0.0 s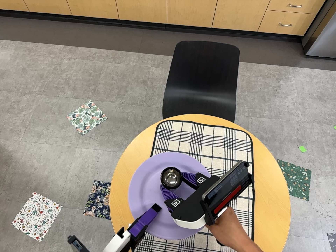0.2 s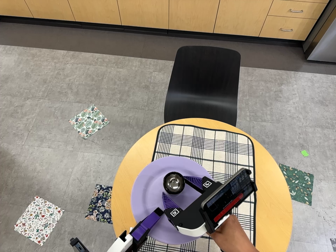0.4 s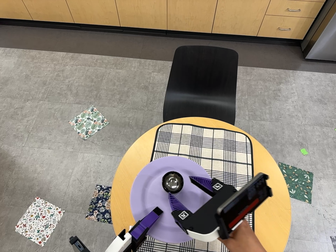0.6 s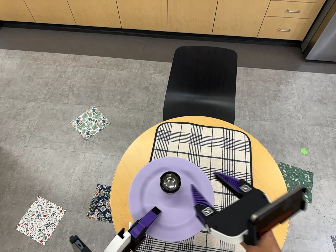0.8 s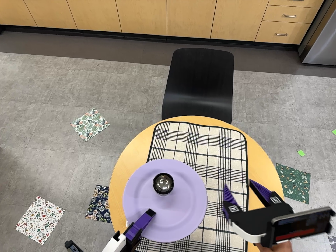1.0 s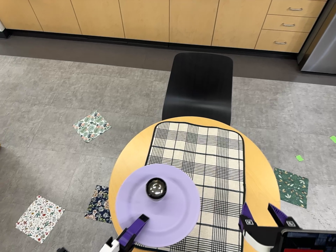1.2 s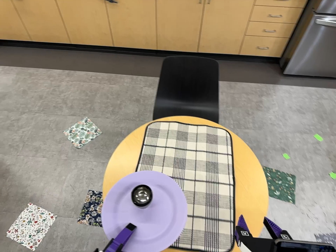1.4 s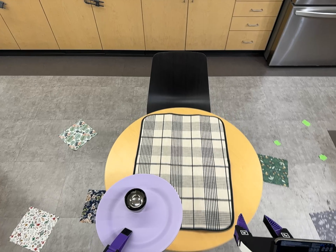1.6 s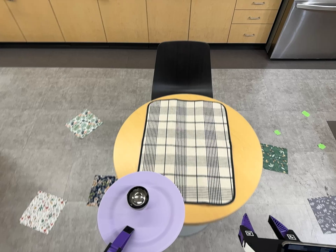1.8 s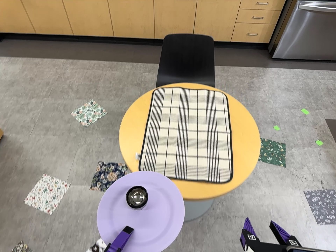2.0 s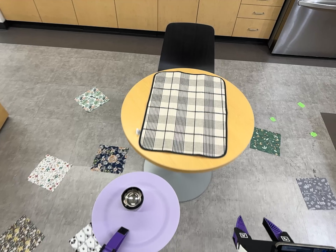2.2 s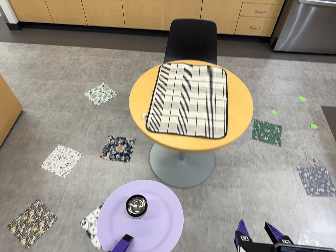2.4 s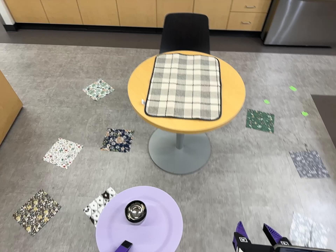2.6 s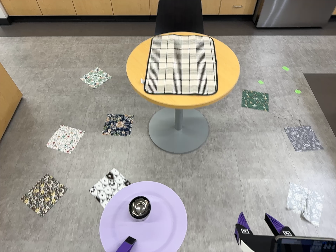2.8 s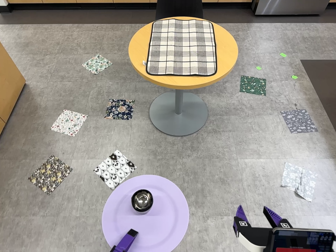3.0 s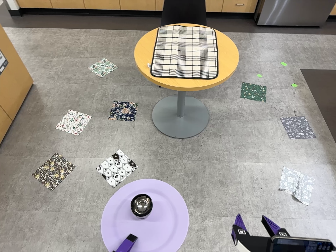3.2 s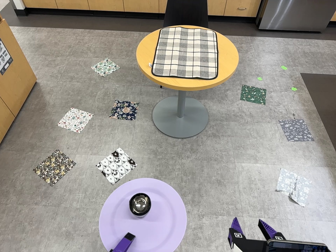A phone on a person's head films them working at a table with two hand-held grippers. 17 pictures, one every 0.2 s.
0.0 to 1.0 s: The camera travels toward the bottom of its view, backward and to its right, about 14 cm.
1.0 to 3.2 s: The camera travels toward the bottom of its view and backward, about 120 cm, so close, fixed things drift upward.
The film runs backward here.
